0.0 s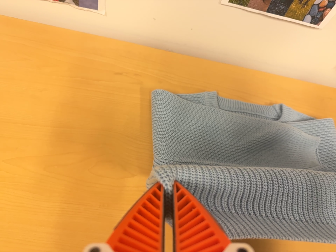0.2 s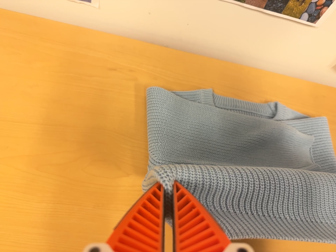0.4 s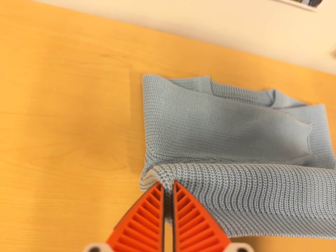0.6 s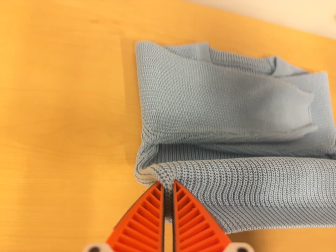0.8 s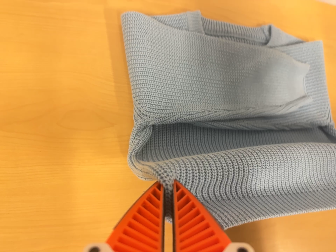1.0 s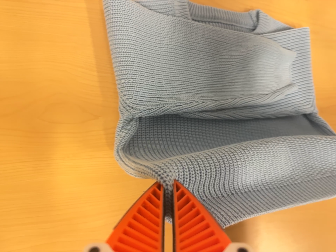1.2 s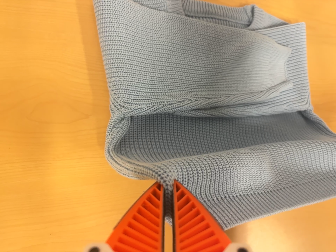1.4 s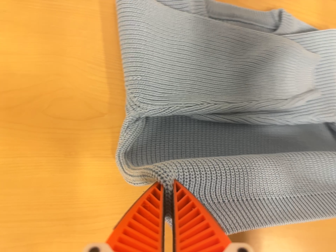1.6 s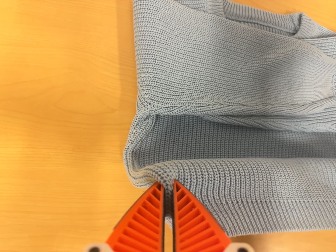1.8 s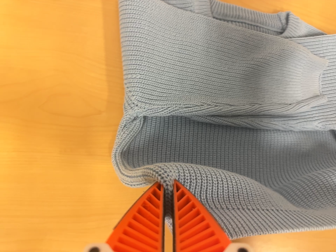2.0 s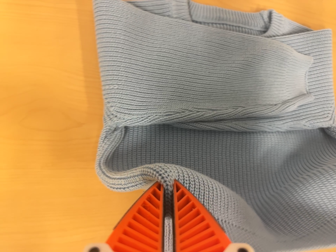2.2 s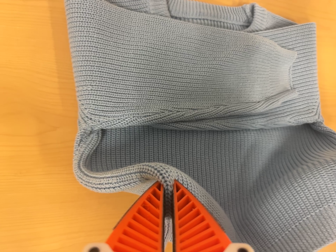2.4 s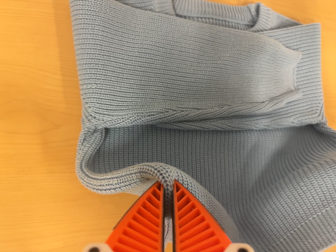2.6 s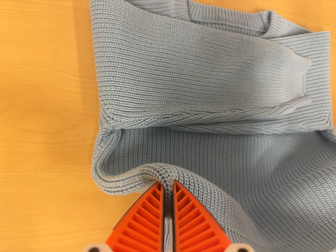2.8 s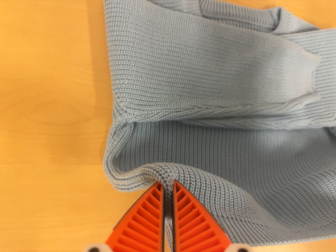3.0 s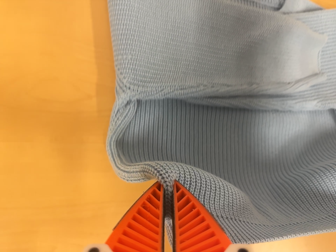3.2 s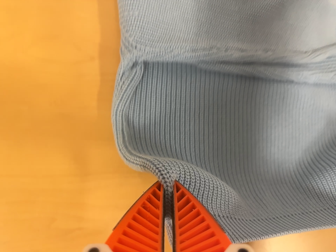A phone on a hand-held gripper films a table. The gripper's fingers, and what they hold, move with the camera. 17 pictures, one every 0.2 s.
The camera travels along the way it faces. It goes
forward.
The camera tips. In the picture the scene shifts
upward.
0.0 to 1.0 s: The camera pans to its right by about 10 degrees. It travels forward and toward the top of its view, about 9 cm, so what stands in front looms larger. Its aim tips toward the bottom of its view by about 25 degrees, and the scene shifts upward.
1.0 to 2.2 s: The camera travels to its right, about 8 cm.
2.2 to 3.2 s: The camera travels to its left and toward the bottom of its view, about 8 cm, so close, fixed things drift to the right.
The film runs backward here.
